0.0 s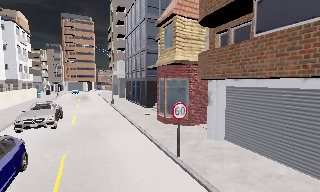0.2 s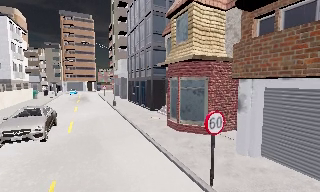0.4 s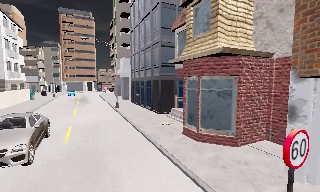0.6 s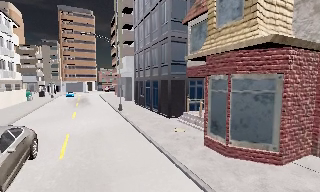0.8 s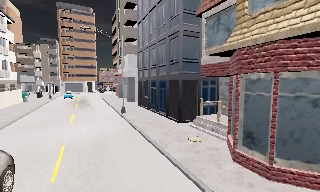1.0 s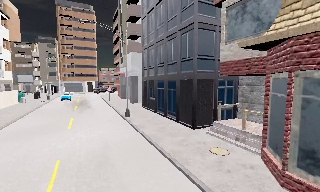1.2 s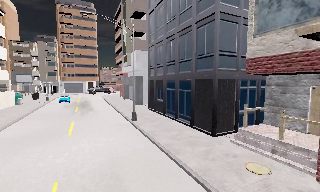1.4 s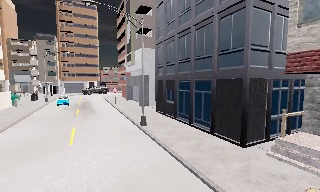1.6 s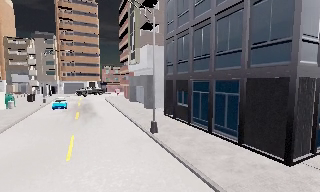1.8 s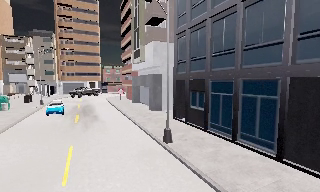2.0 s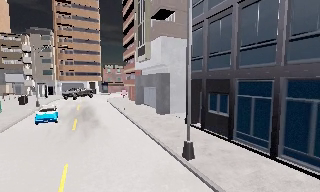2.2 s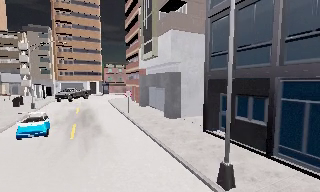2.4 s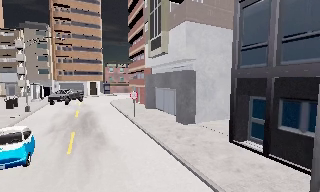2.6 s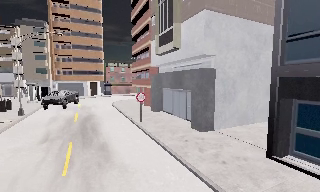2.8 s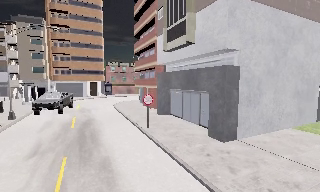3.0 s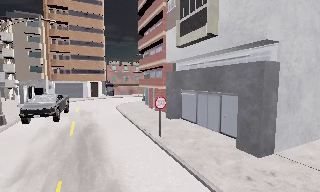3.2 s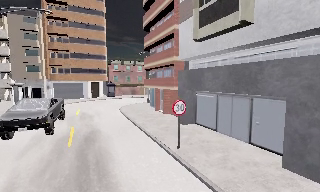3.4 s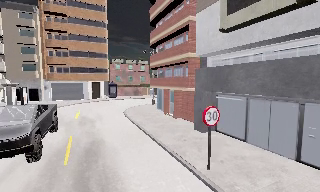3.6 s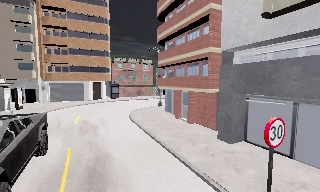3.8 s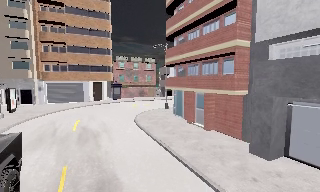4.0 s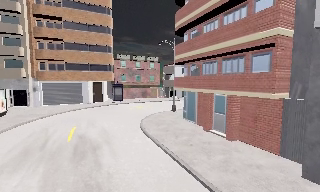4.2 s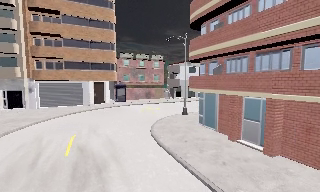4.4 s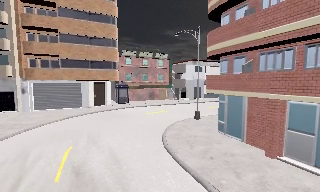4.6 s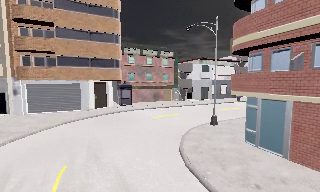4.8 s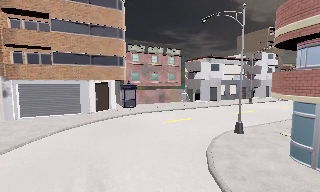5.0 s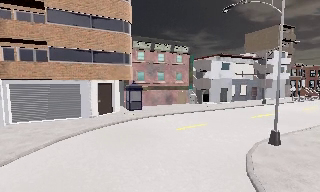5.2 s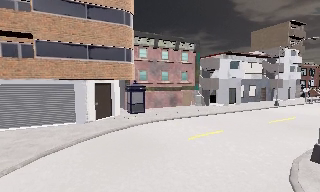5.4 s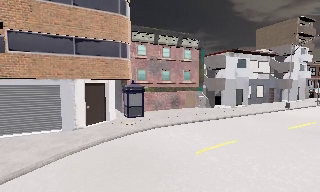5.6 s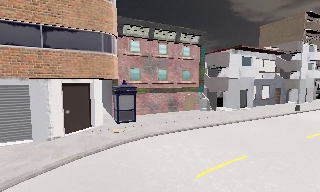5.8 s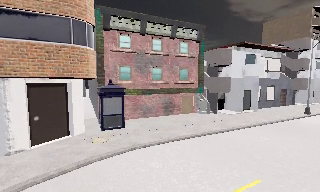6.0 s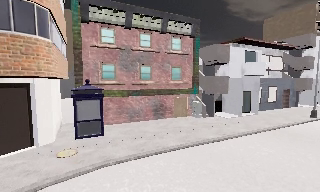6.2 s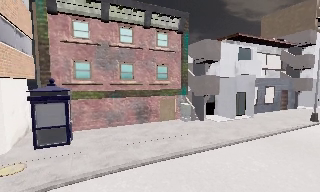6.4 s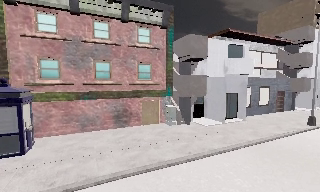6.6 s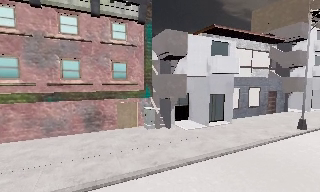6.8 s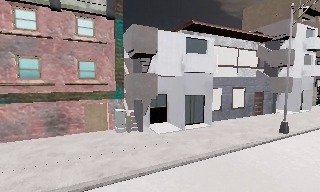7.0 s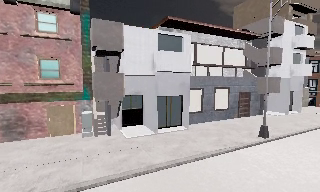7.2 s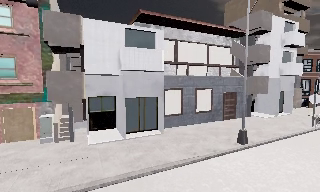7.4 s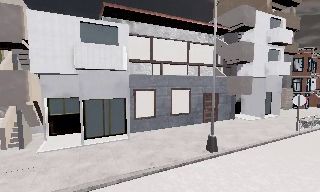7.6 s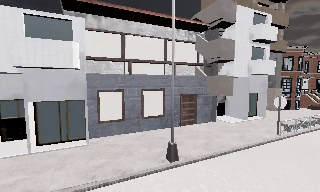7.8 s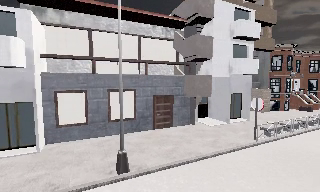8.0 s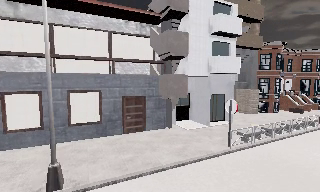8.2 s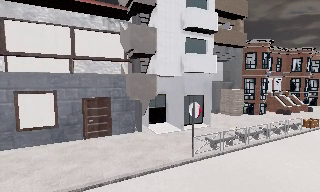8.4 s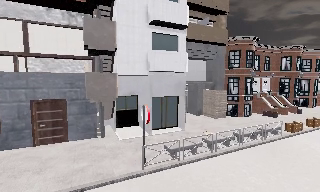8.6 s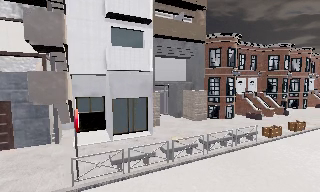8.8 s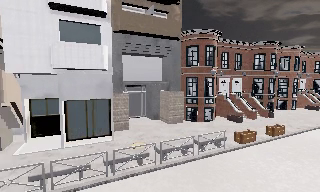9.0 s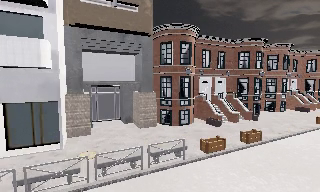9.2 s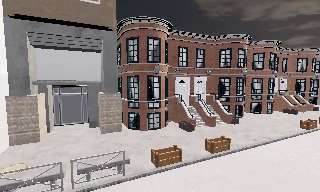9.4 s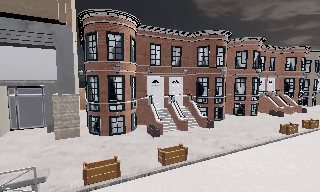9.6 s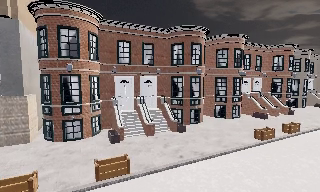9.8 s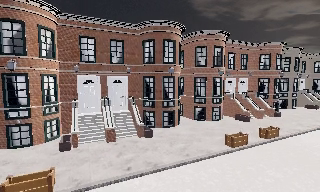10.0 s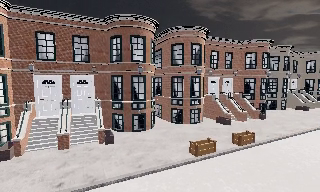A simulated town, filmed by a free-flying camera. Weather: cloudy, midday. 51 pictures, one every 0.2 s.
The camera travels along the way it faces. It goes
forward.
0.0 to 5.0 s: The camera travels forward and to its left, about 45 m, so what stands in front looms larger.
5.0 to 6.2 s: The camera travels forward, about 10 m, so what stands in front looms larger.
6.2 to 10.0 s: The camera travels to its right and forward, about 40 m, so close, fixed things drift to the left.
The film runs forward here.
